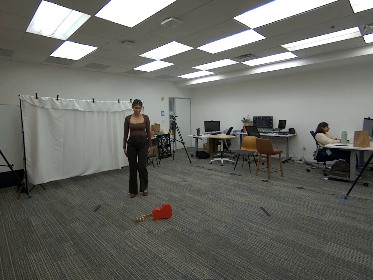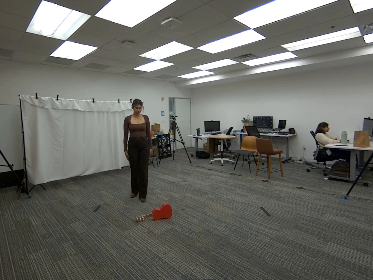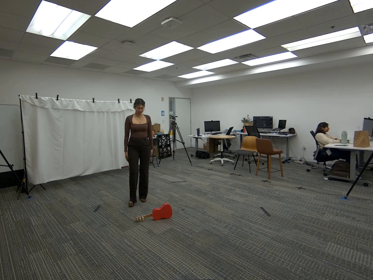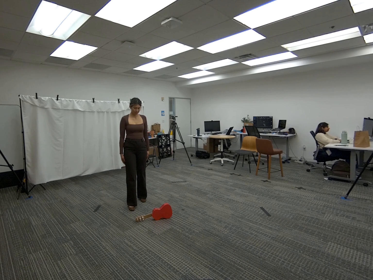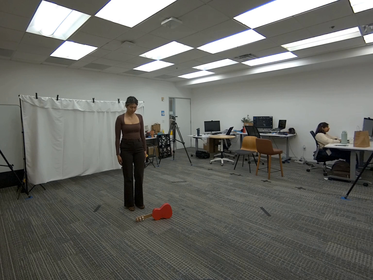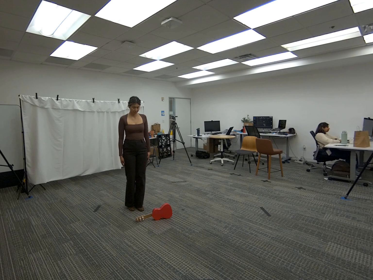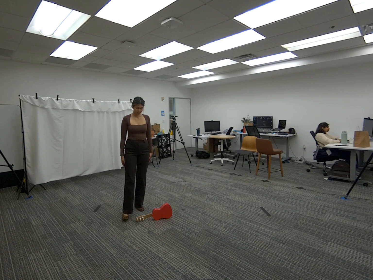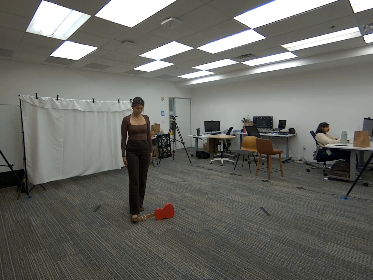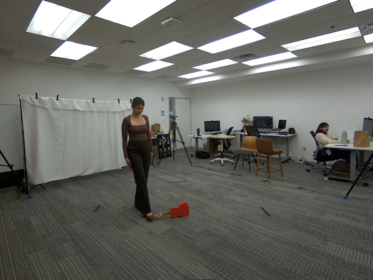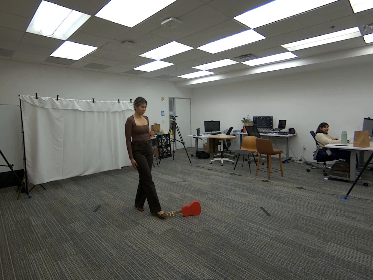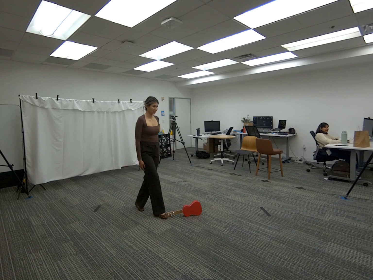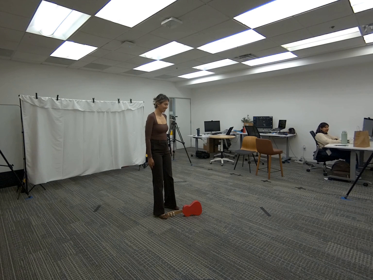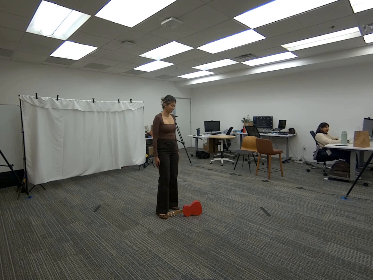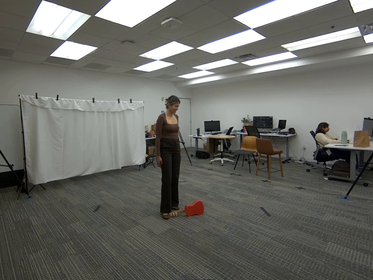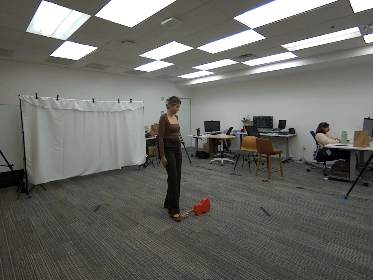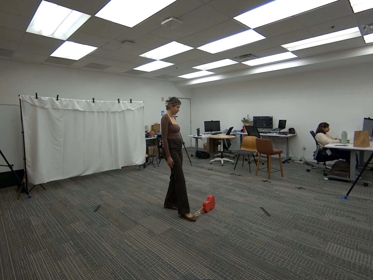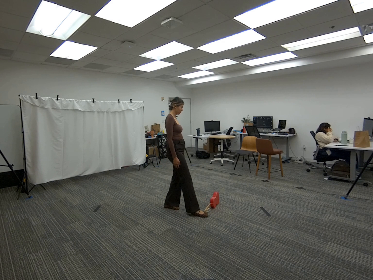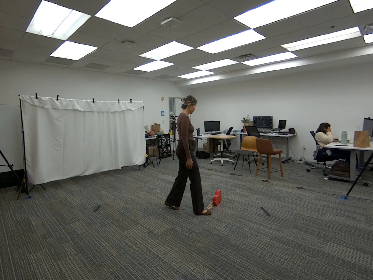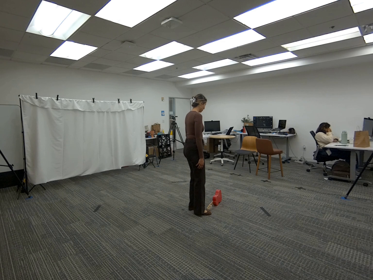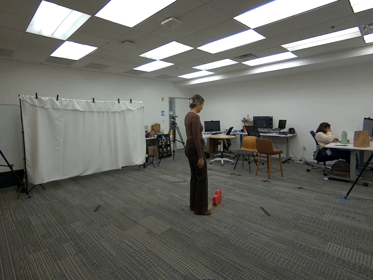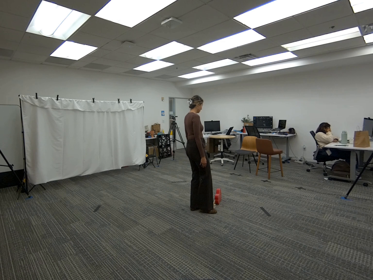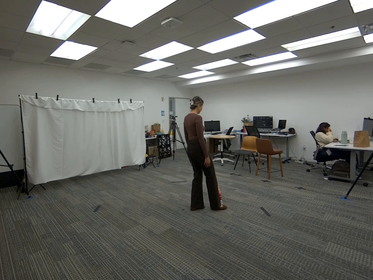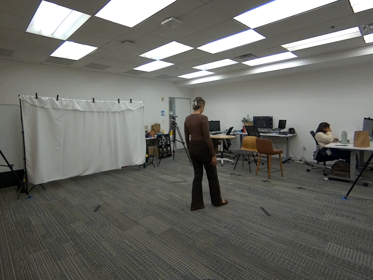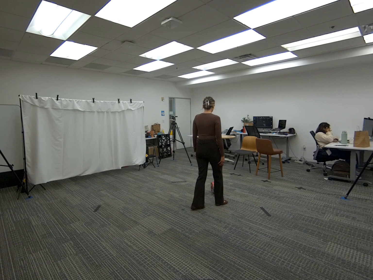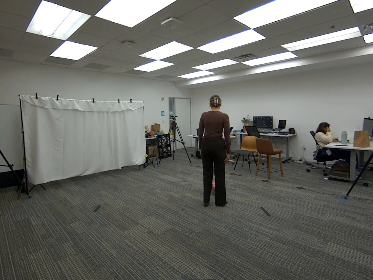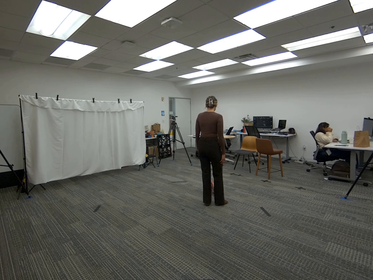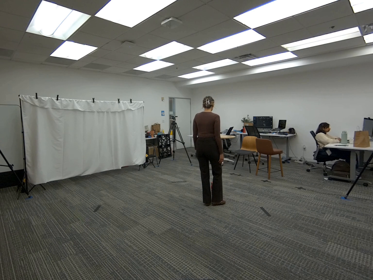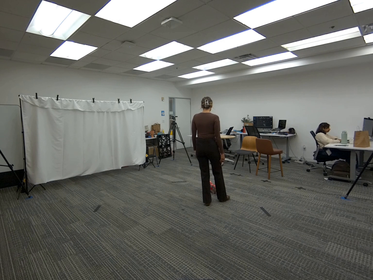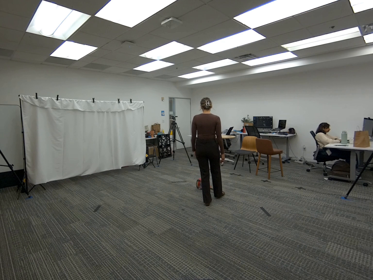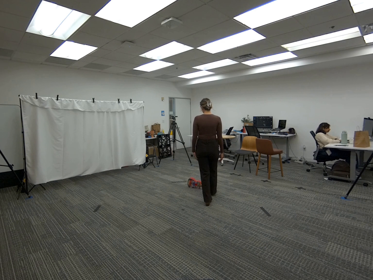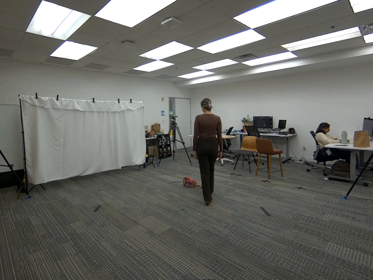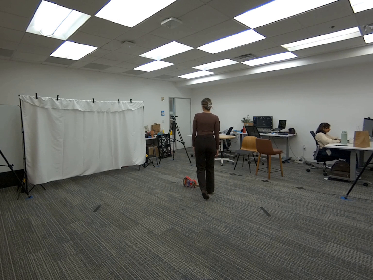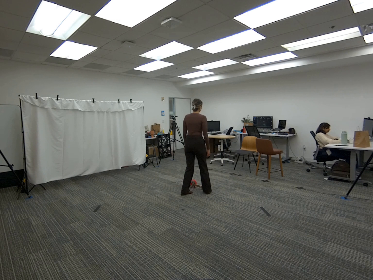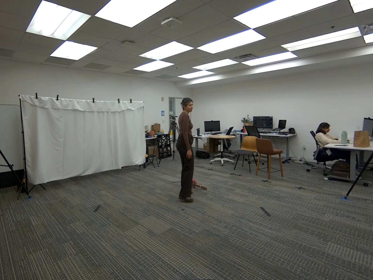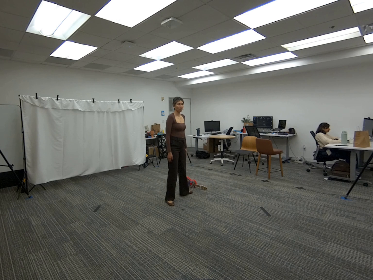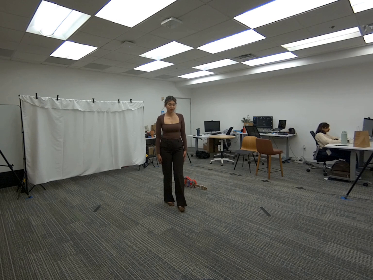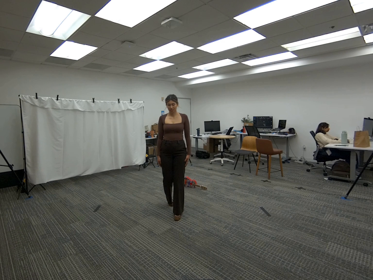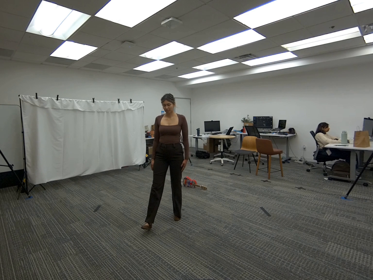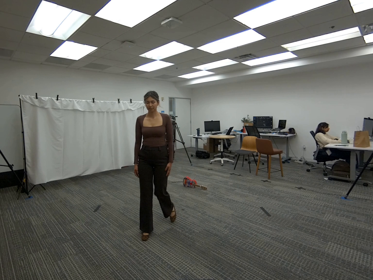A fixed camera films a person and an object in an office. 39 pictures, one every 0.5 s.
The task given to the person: Walk over to the guitar on the ground and push the guitar around the bounding area with your right foot. Step away when complete.
